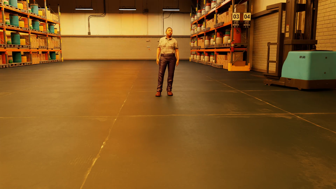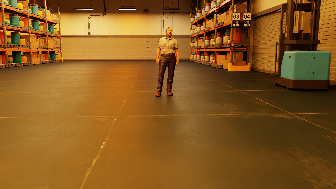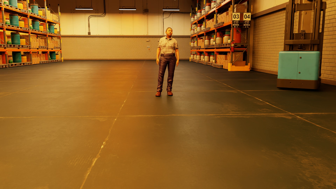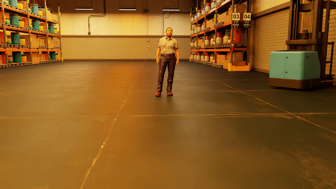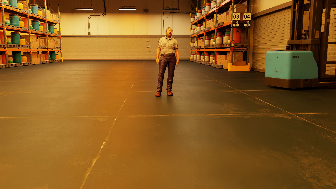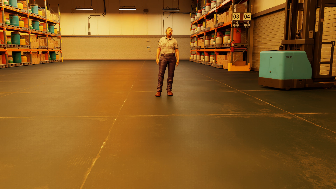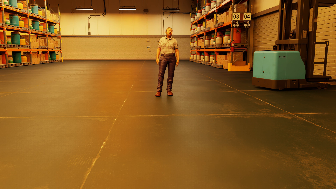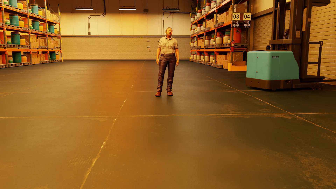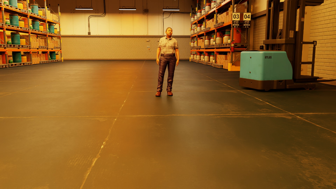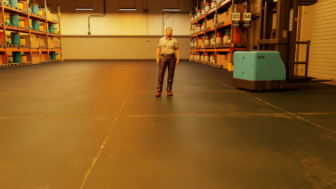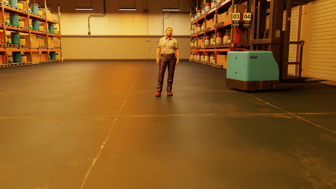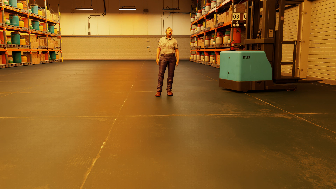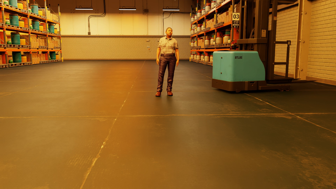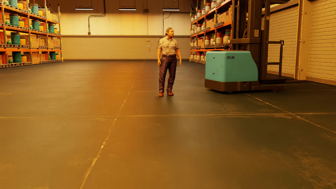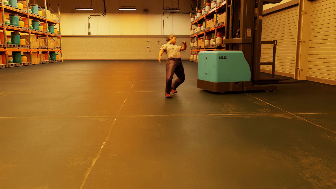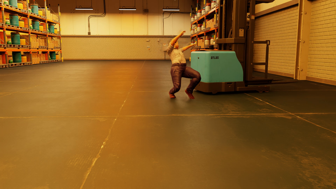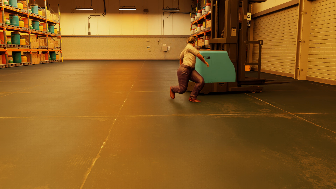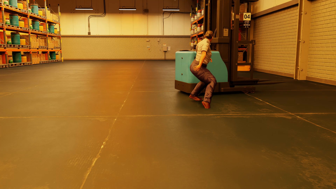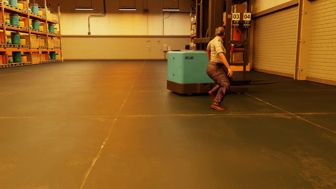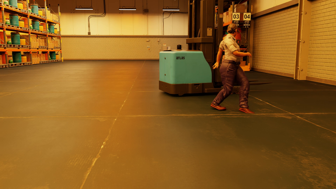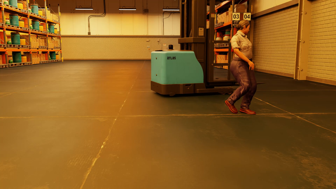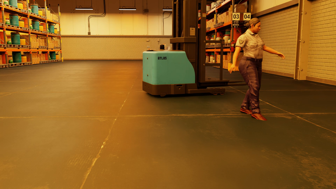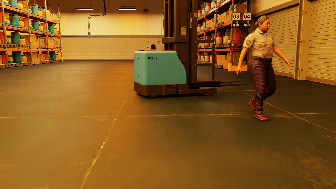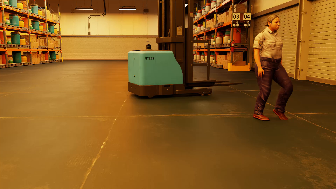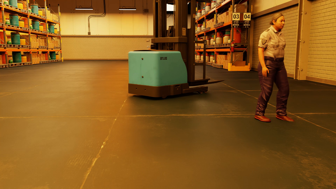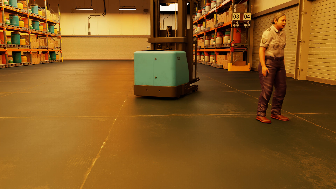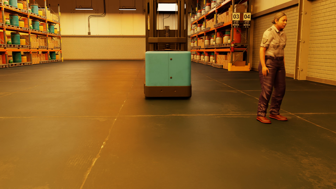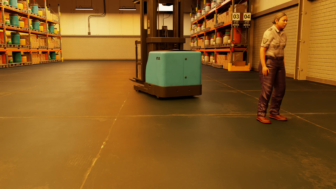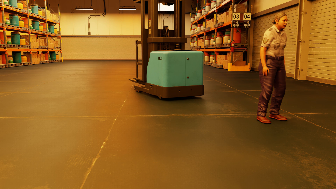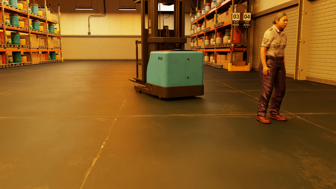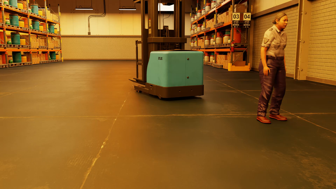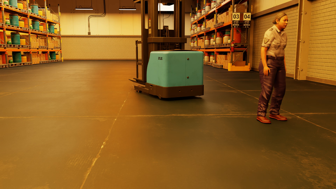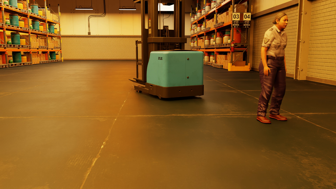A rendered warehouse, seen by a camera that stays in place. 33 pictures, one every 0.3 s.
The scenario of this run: Near miss between a forklift and a person.
